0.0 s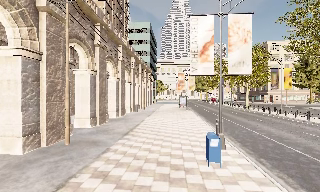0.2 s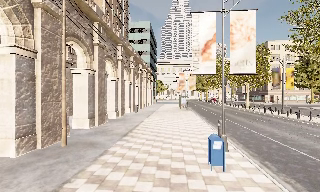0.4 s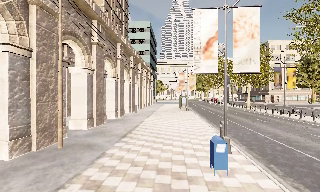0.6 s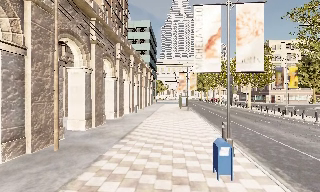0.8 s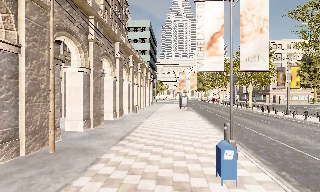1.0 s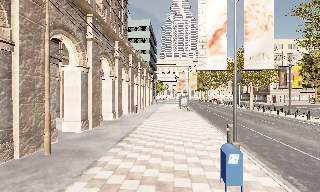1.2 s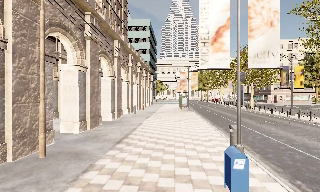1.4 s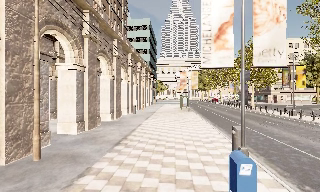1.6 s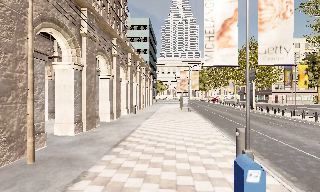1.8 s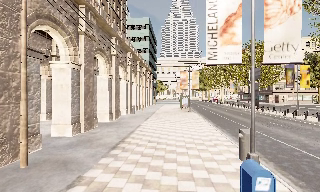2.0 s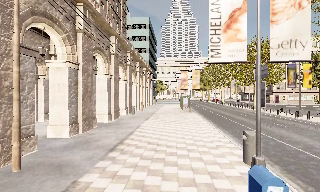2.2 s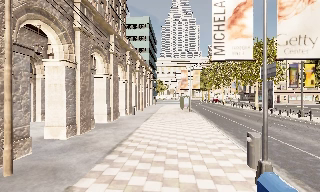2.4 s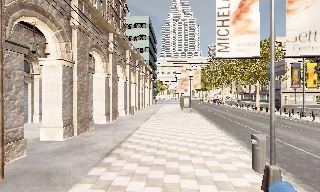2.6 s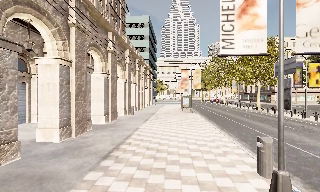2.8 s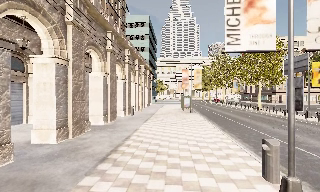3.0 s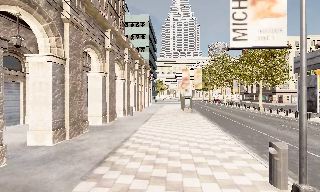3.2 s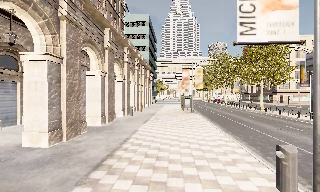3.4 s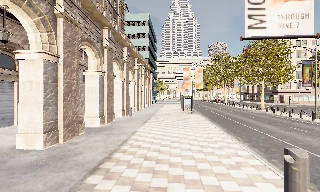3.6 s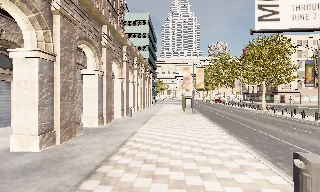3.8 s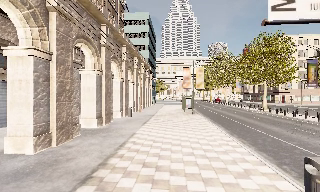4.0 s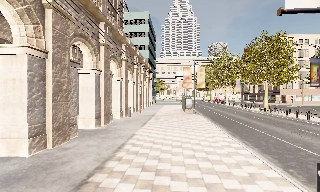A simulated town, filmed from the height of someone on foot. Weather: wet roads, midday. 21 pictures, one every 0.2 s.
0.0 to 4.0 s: The camera travels forward, about 6 m, so what stands in front looms larger.
The film runs forward here.
